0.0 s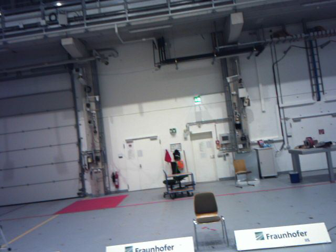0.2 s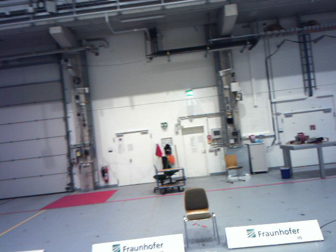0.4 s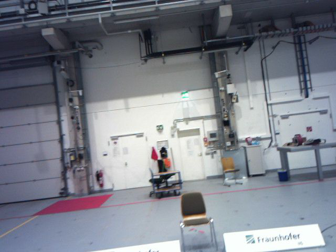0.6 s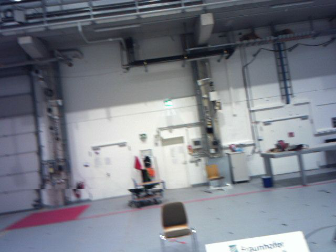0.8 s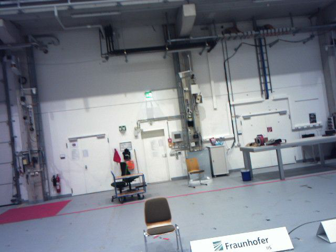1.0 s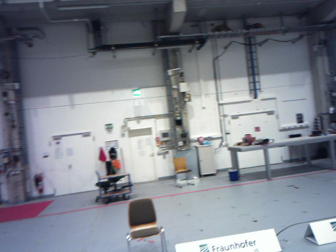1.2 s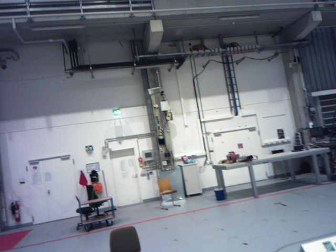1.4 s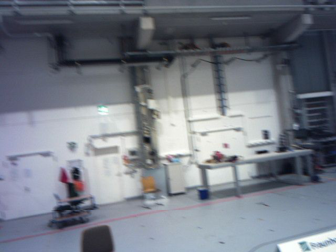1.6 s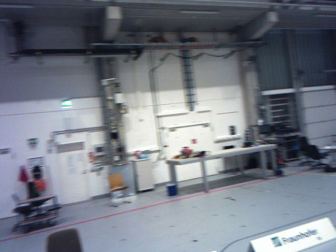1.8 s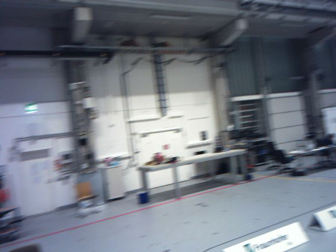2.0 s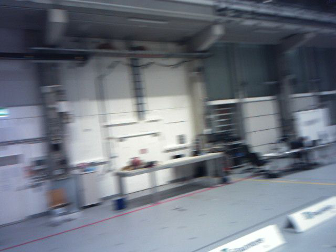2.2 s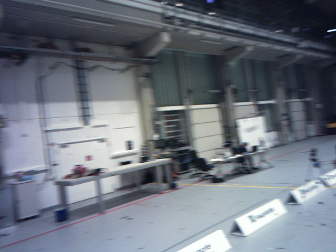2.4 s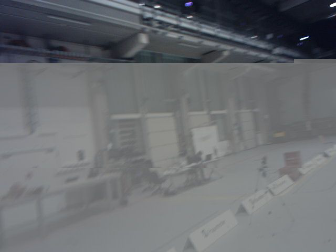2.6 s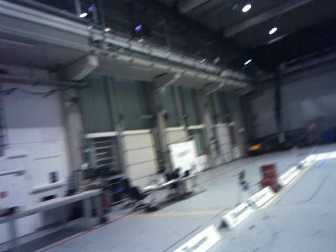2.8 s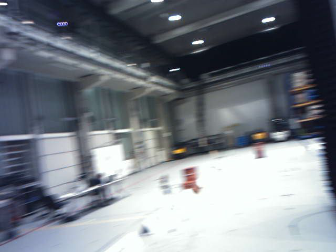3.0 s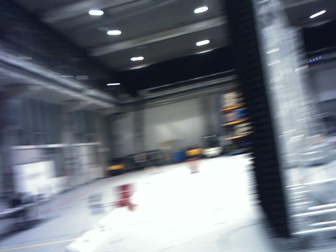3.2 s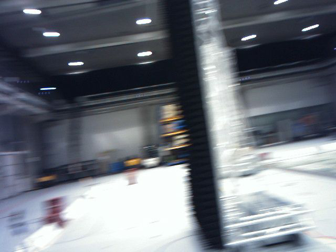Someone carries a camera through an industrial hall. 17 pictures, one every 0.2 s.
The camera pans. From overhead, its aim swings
clockwise.
The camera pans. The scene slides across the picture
to the left.
0.0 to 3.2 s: The scene slides to the left, as the camera pans about 100 degrees to its right. It travels forward, about 2.6 m.
The film runs forward here.
